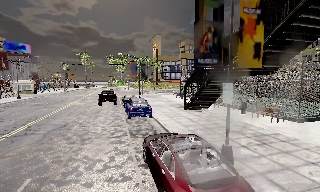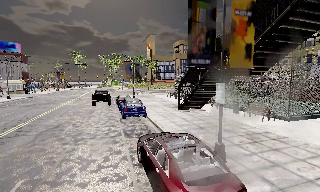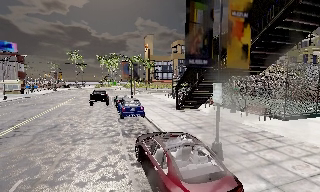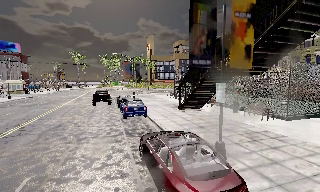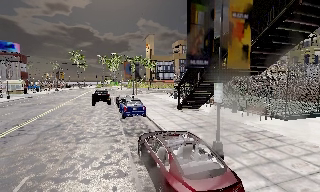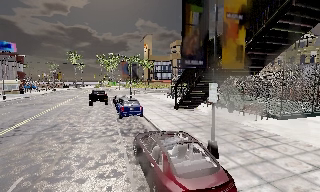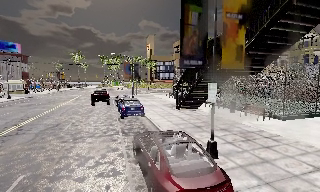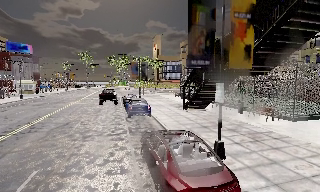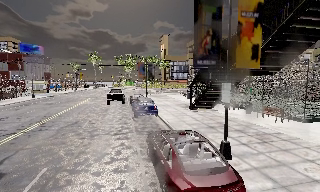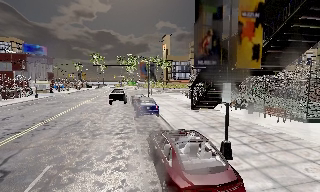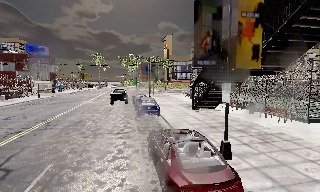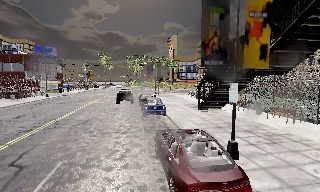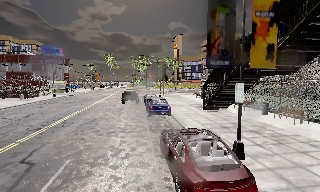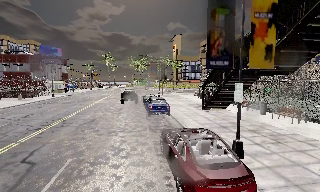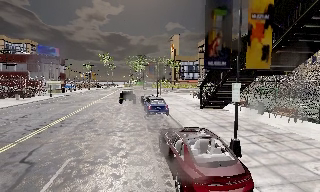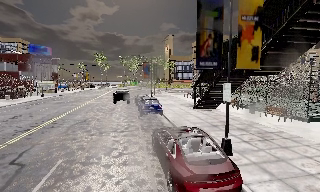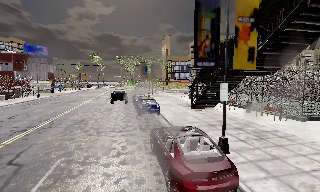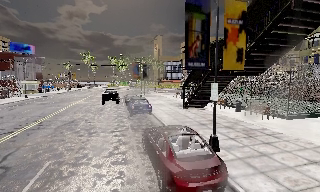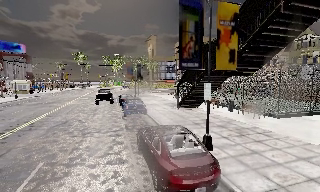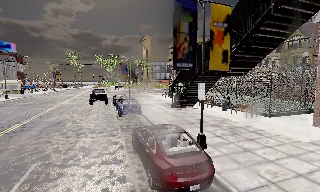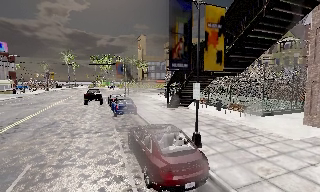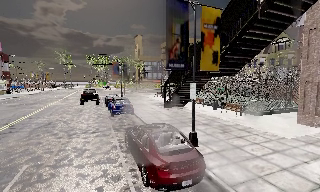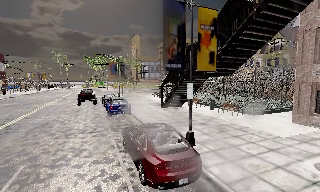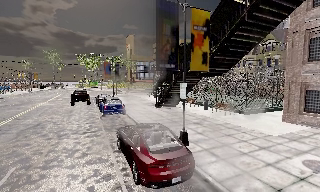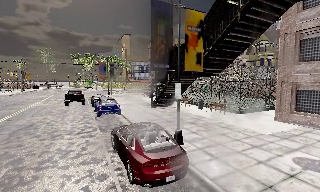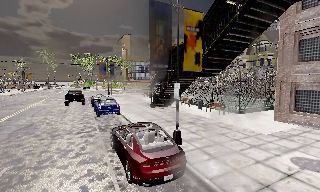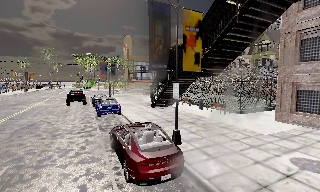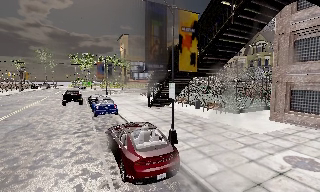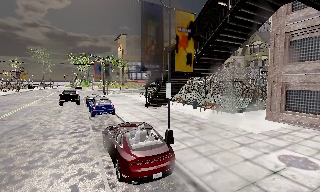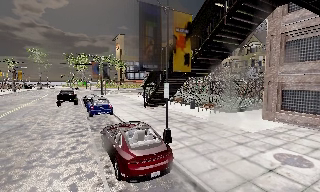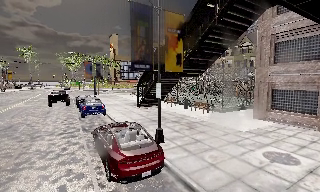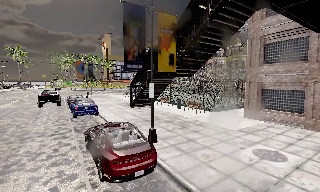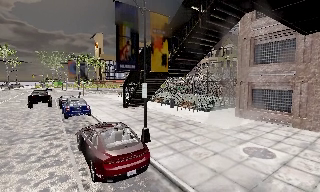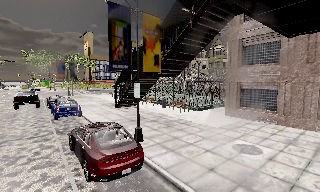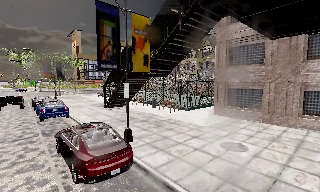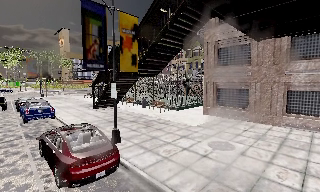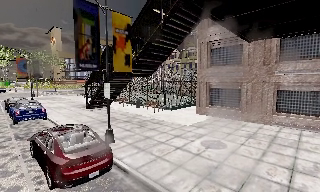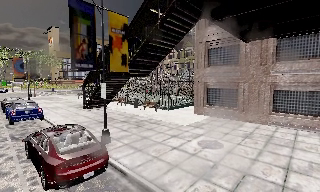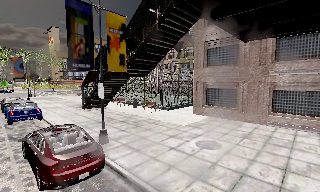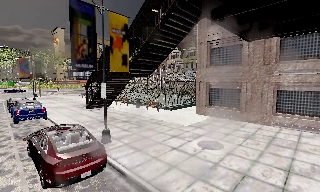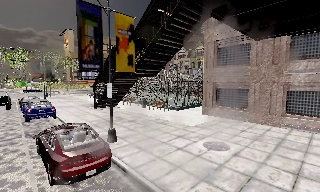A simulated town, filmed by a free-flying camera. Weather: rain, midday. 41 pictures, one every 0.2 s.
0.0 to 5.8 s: The camera swings to its right by about 10 degrees, and the scene slides to the left. It travels backward, about 2 m, so what stands in front gets smaller.
5.8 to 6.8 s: The scene slides to the left, as the camera pans about 15 degrees to its right.
6.8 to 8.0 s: The camera travels to its right, about 0.5 m, so close, fixed things drift to the left.
The film runs backward here.
